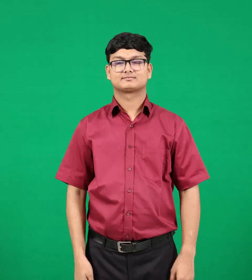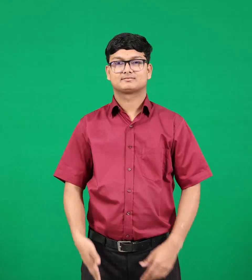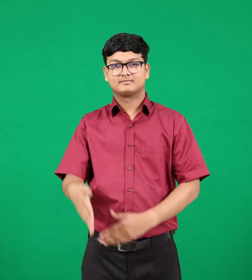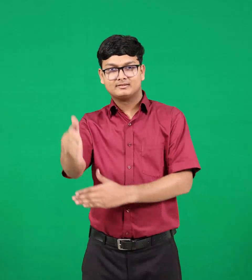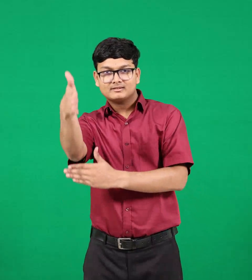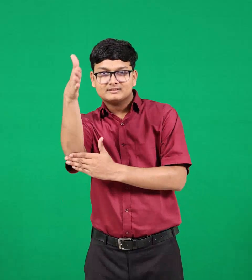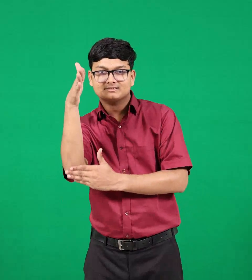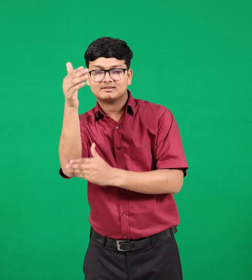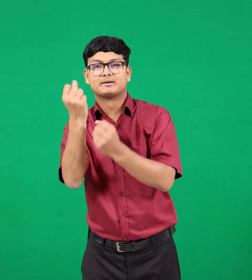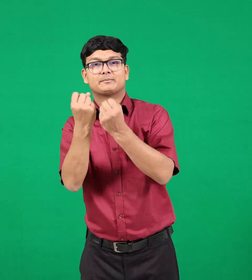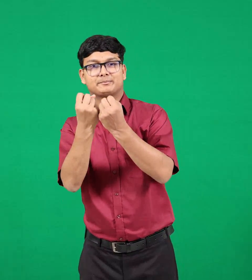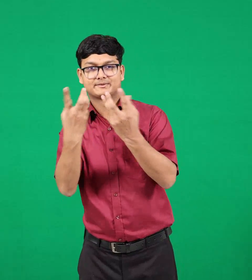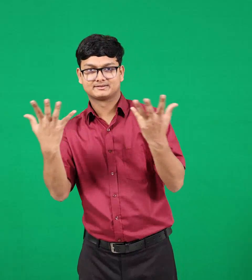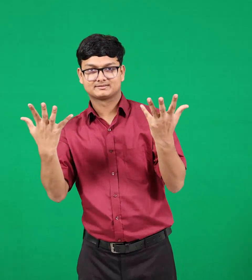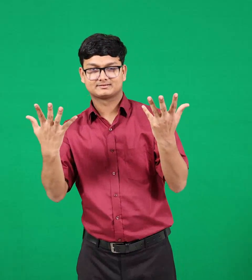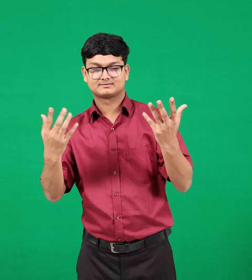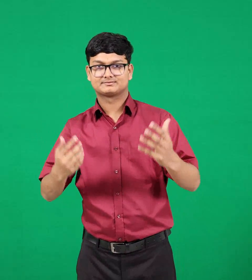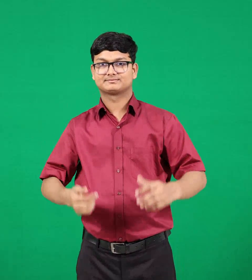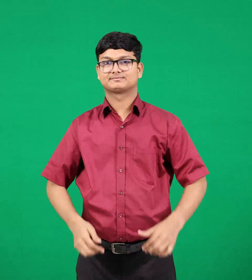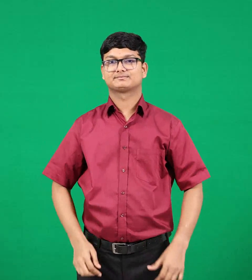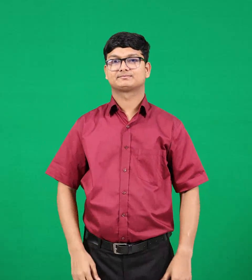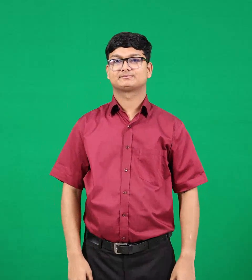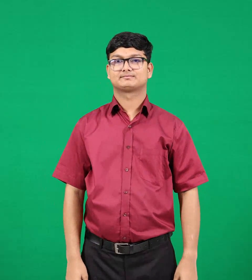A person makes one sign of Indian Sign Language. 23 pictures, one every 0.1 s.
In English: camels
